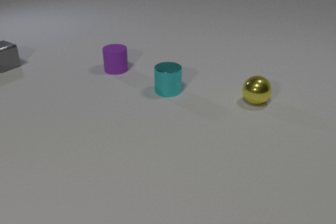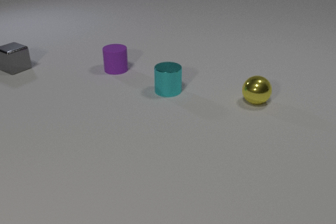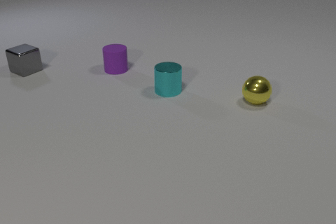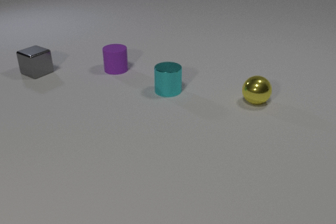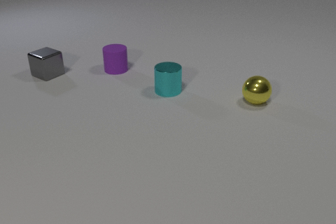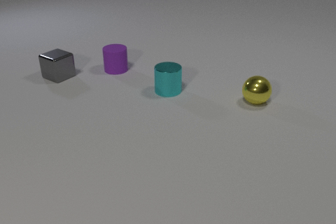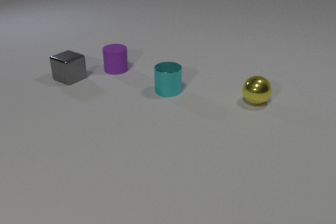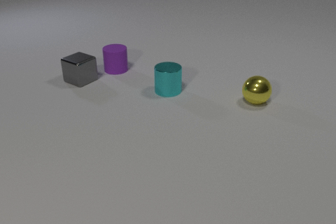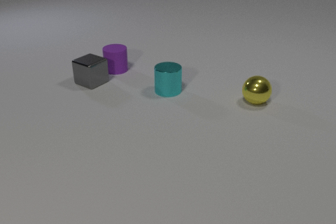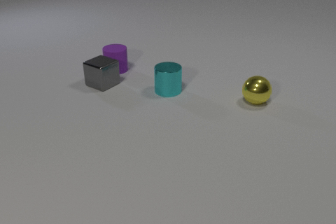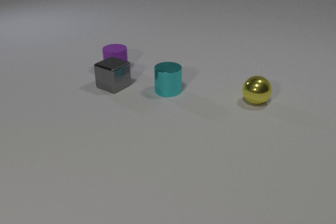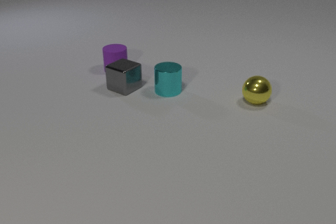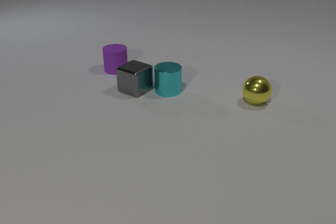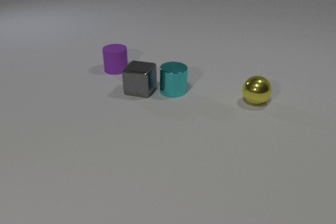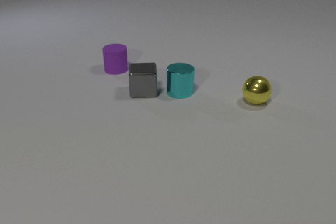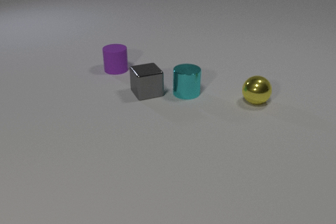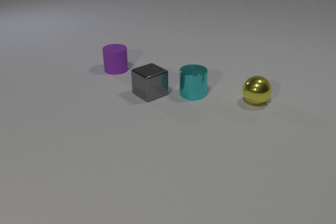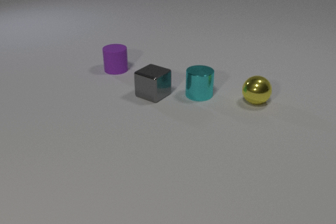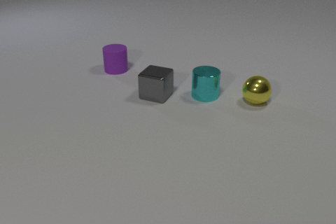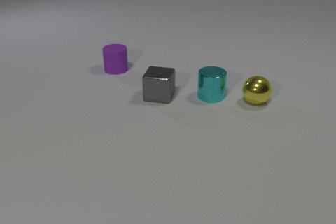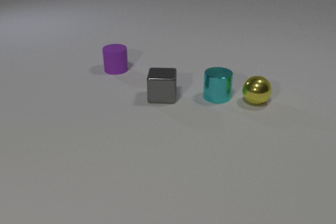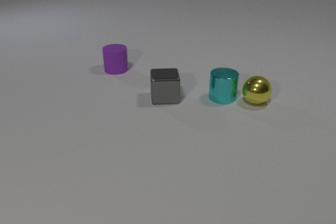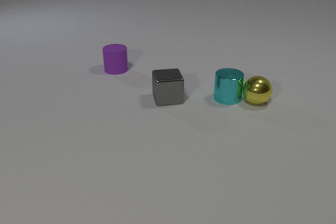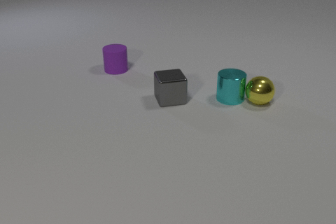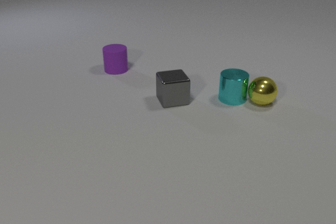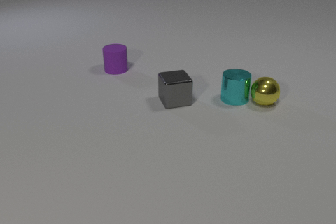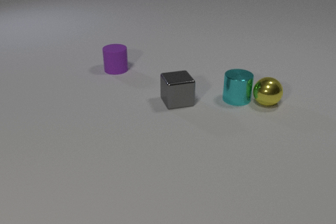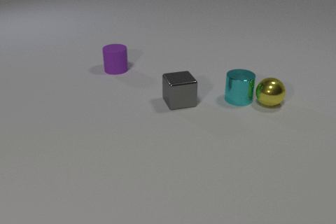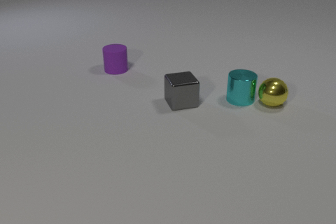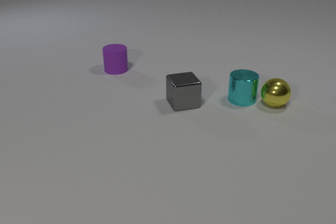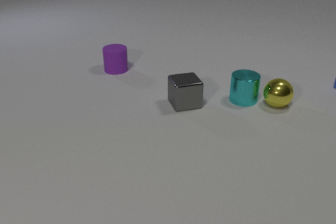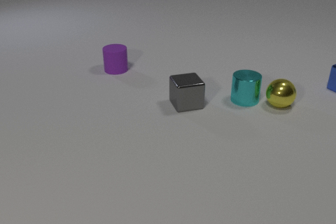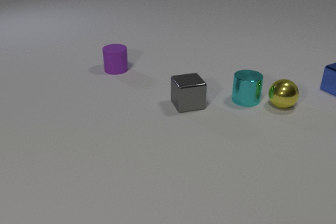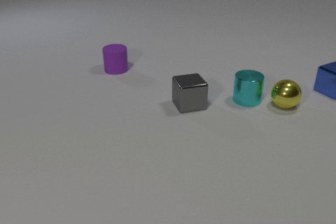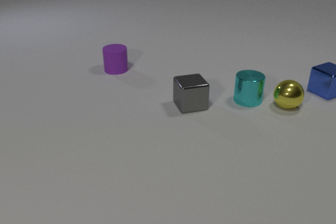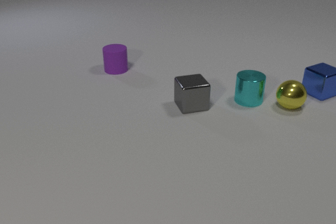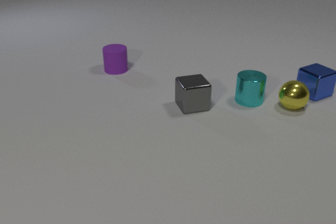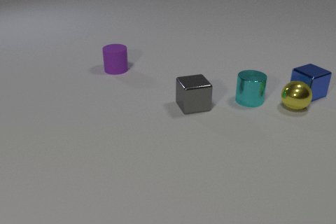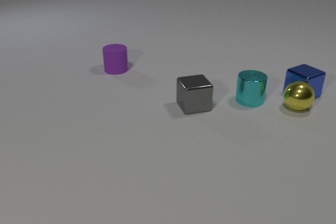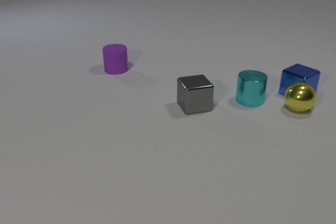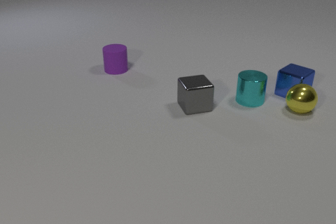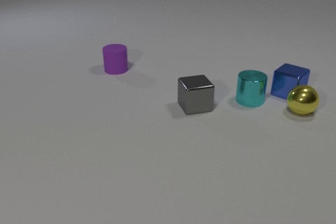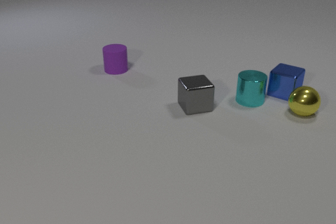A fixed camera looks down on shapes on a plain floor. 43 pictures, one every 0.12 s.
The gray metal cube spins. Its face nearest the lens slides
to the right.
The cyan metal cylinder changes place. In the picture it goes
to the right.
0.00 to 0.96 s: The gray metal cube slides to the right and toward the camera.
0.96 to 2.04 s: The gray metal cube slides to the right and toward the camera, spins counterclockwise seen from above by about 90 degrees, its near face sliding to the right. The cyan metal cylinder slides to the right. The gray metal cube and the cyan metal cylinder collide.
2.04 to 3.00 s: The gray metal cube slides to the right and toward the camera, spins counterclockwise seen from above by about 60 degrees, its near face sliding to the right. The cyan metal cylinder slides to the right. The yellow metal sphere rolls to the right. The cyan metal cylinder and the yellow metal sphere collide.
3.00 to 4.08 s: The gray metal cube slides to the right and toward the camera. The cyan metal cylinder slides to the right. The yellow metal sphere rolls to the right. The blue metal cube comes in at the right edge, slides to the left and toward the camera.
4.08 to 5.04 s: The yellow metal sphere rolls to the right and toward the camera. The blue metal cube slides to the left and toward the camera, spins so that its near face slides to the right, counterclockwise seen from above. The yellow metal sphere and the blue metal cube collide.
How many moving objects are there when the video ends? 2.
What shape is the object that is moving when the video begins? cube.
Are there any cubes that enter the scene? yes.
